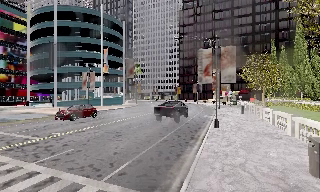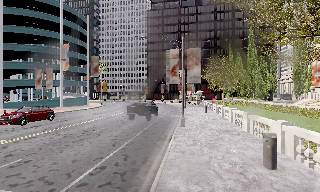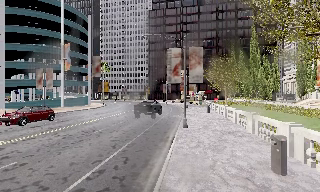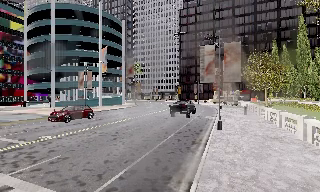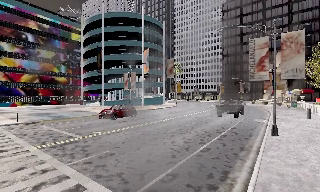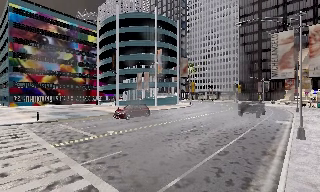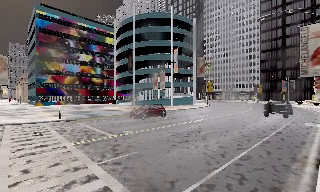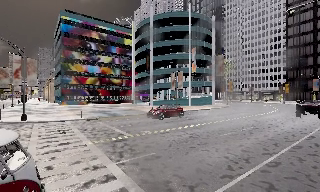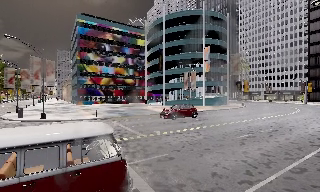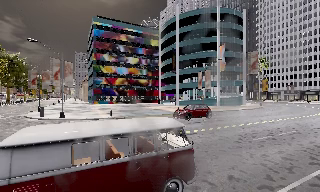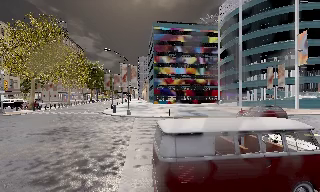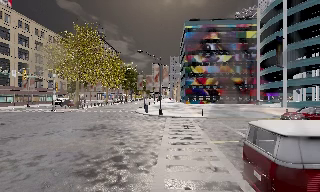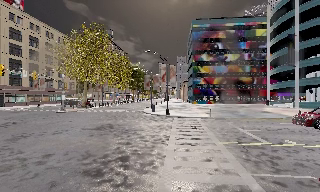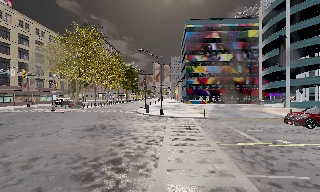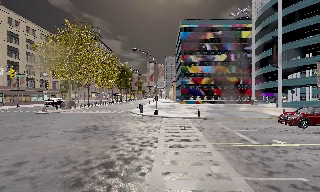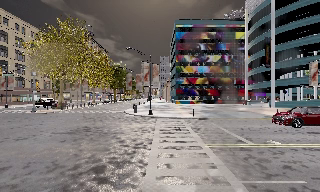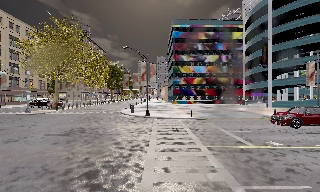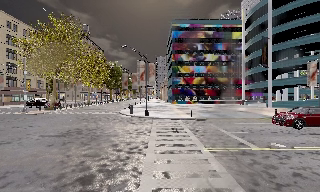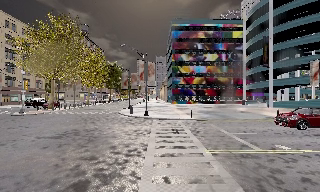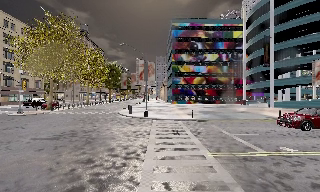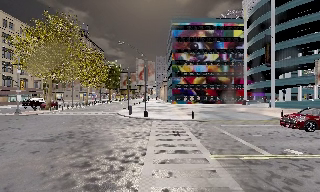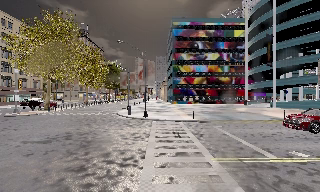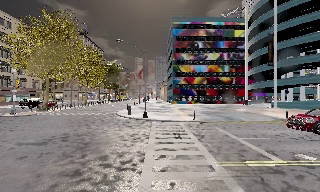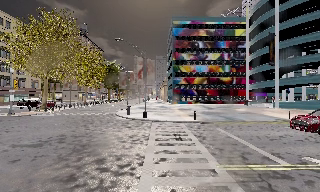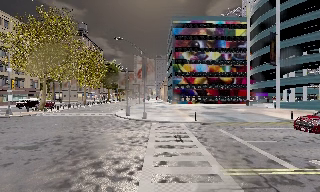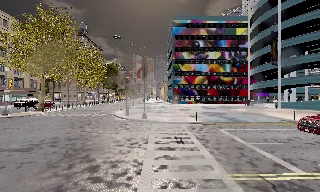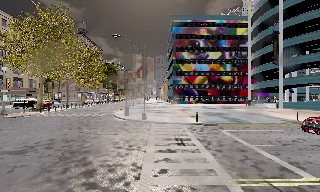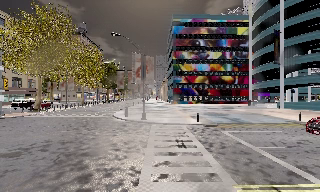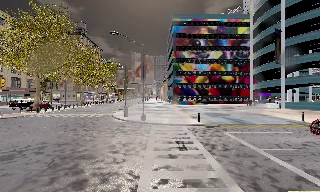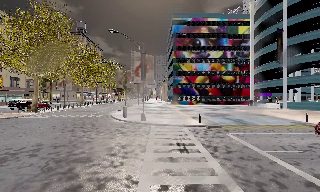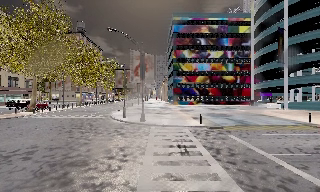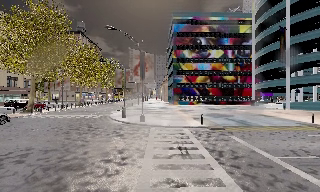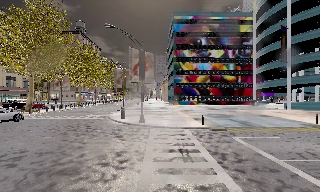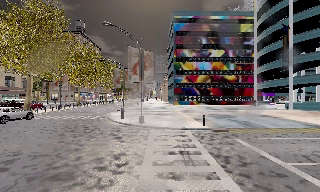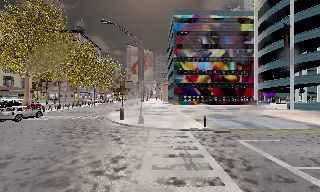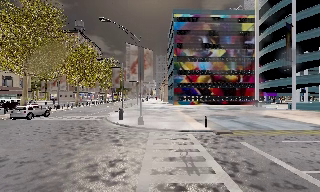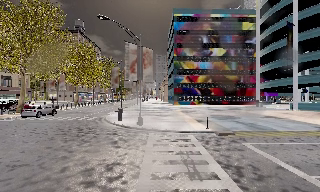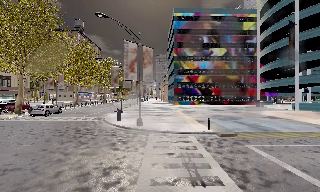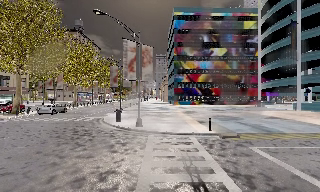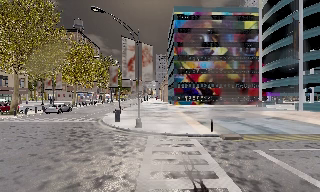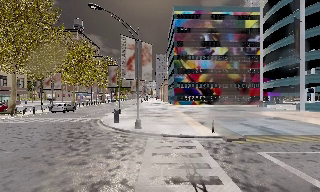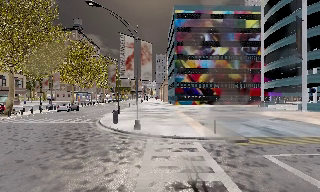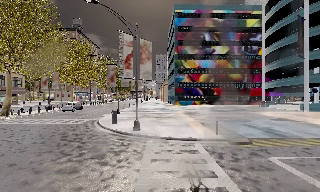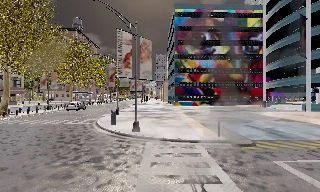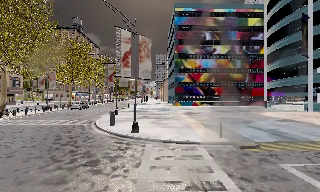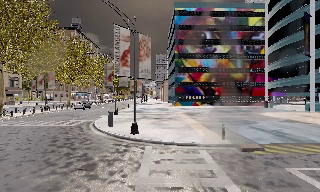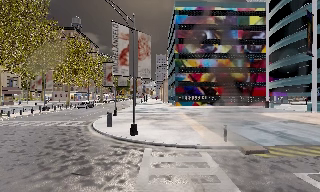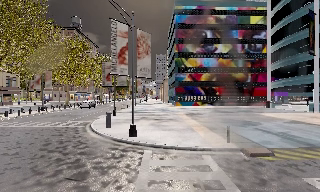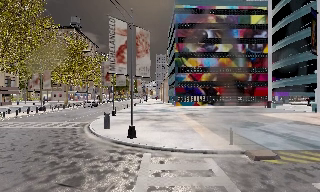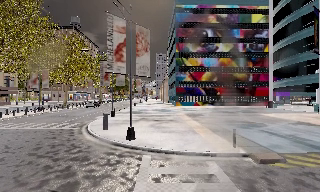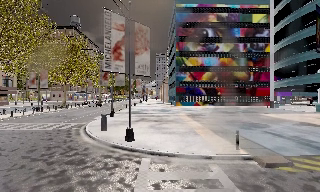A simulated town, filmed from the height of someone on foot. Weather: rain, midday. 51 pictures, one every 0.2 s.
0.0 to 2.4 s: The camera pans to its left, which is counterclockwise from overhead, by about 75 degrees. It travels forward, about 2.5 m. It loses speed.
2.4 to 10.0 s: The camera travels forward, about 12 m, so what stands in front looms larger.
The film runs forward here.
